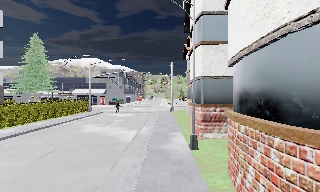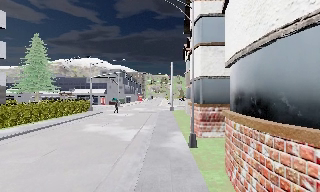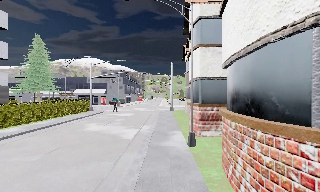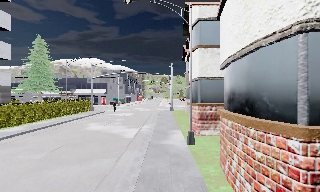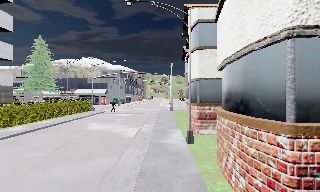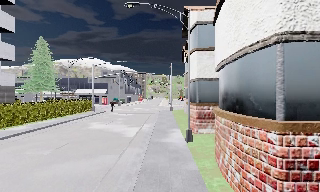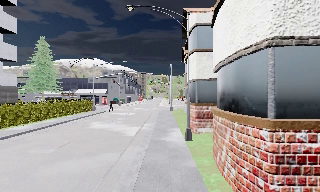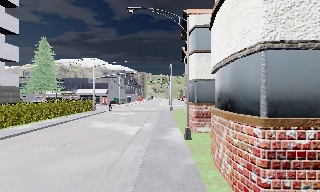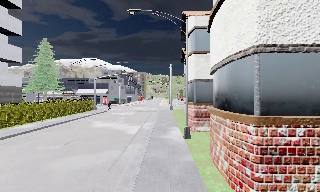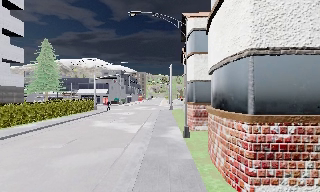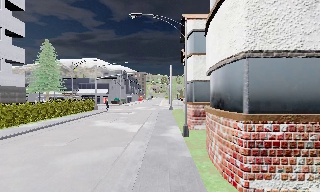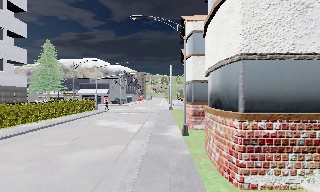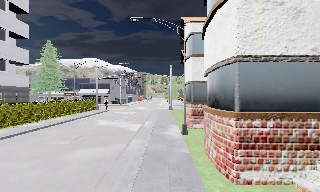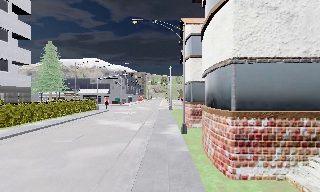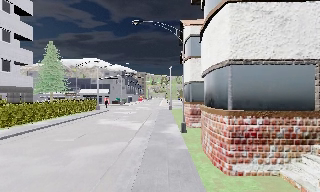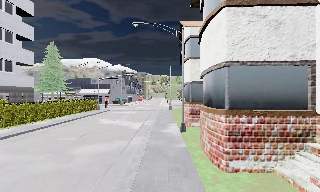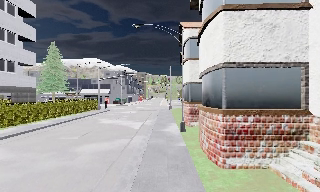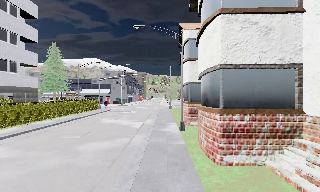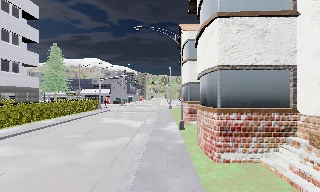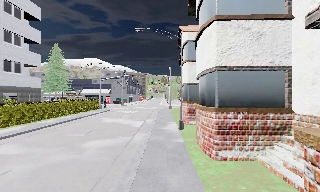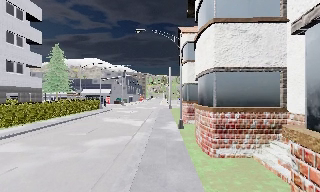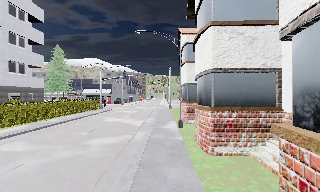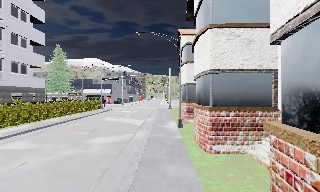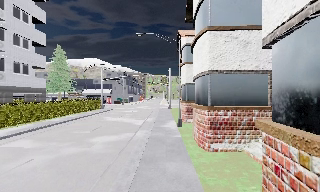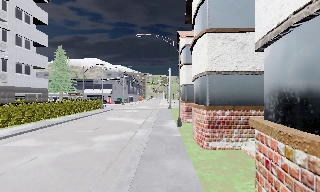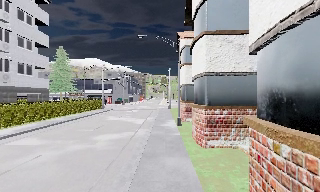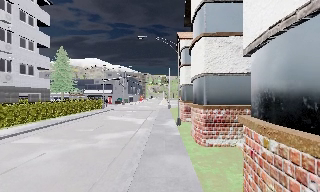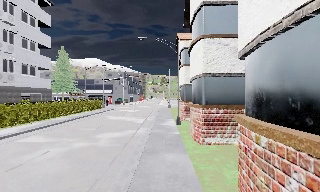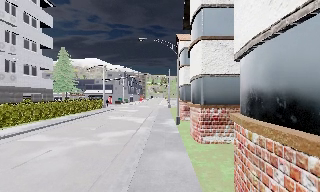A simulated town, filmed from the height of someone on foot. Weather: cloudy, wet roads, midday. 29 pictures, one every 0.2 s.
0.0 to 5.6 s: The camera travels backward, about 7 m, so what stands in front gets smaller.
The film runs backward here.
